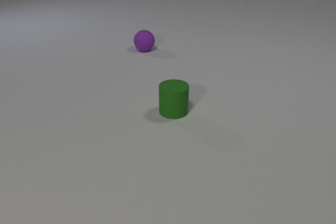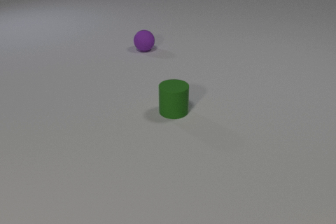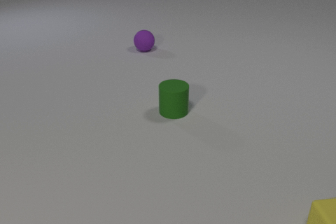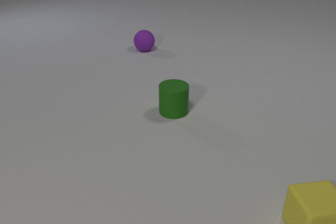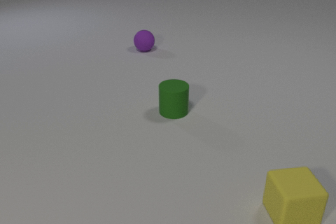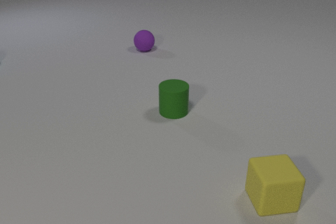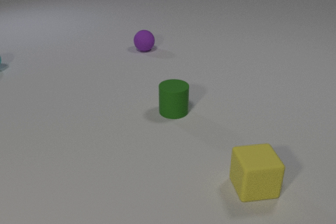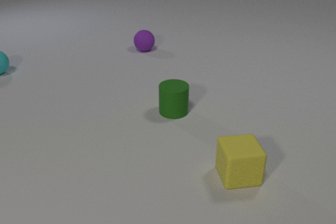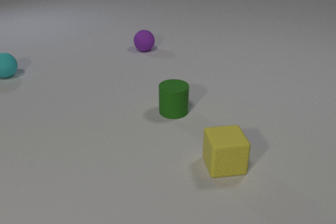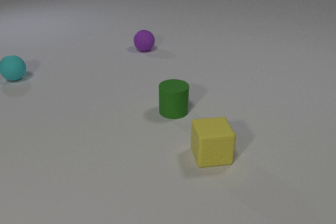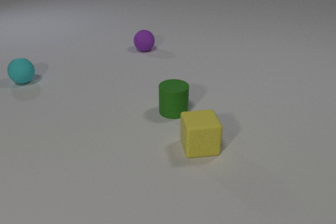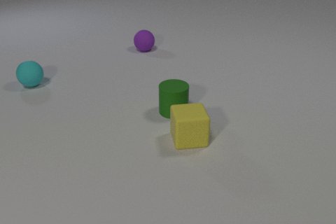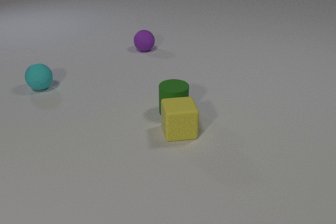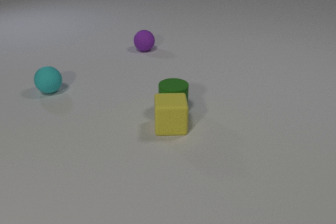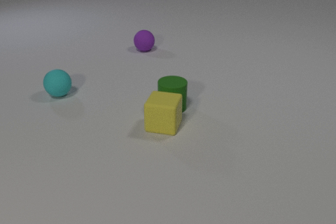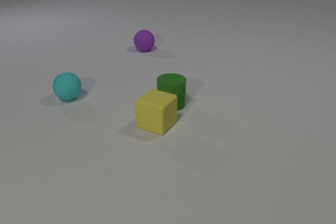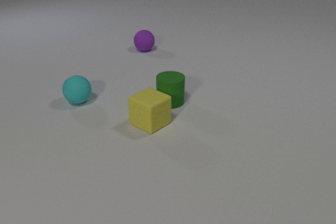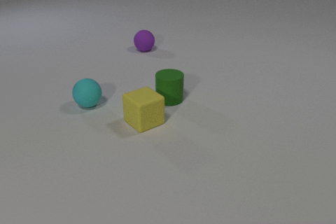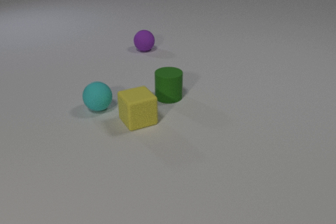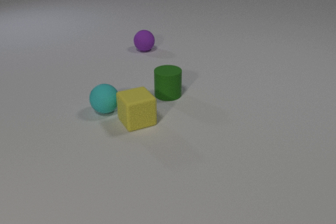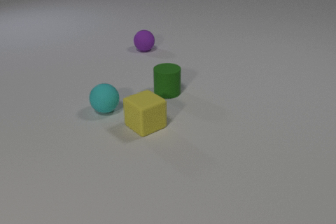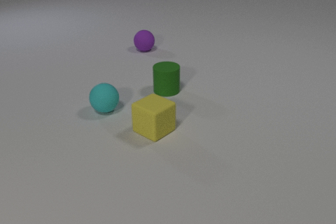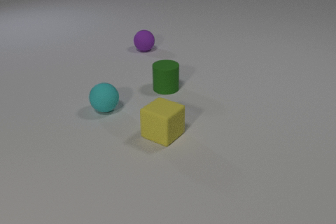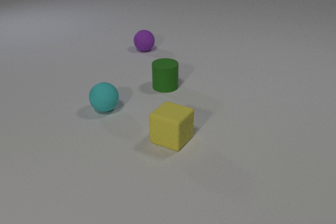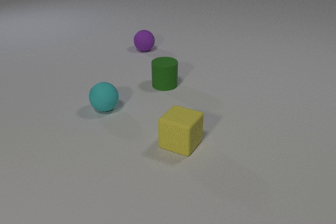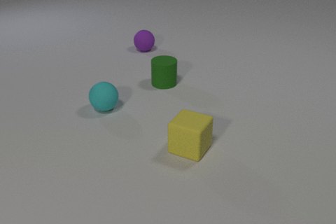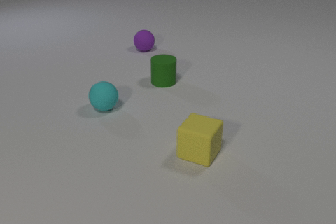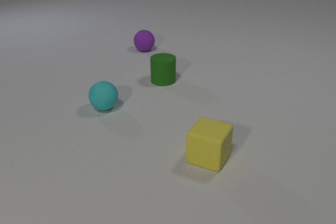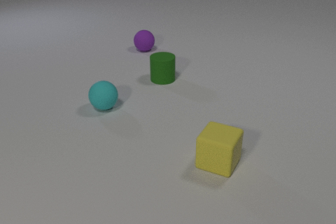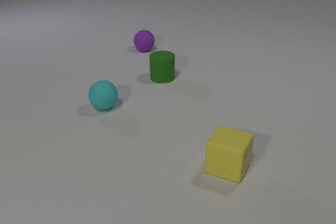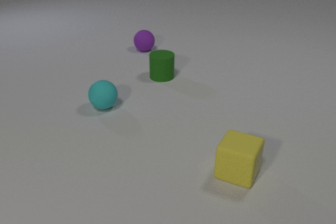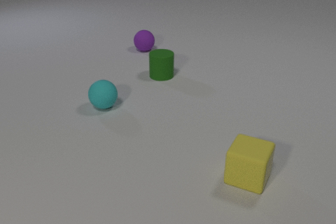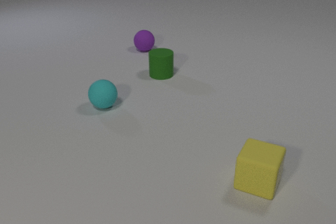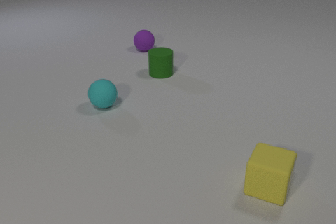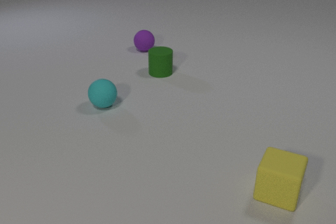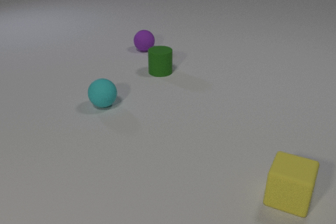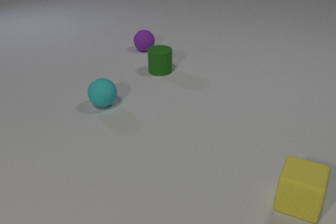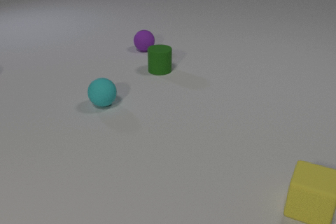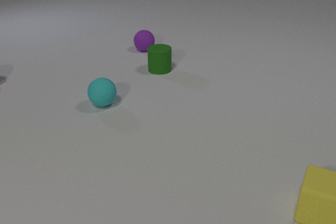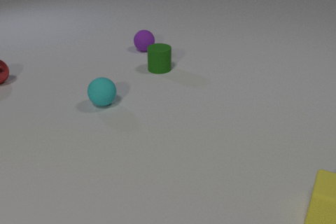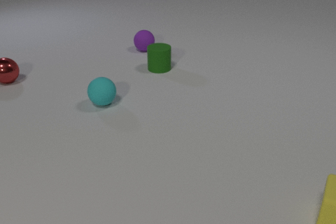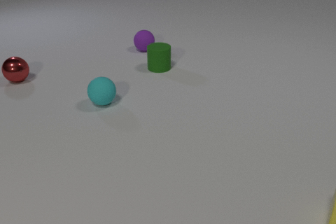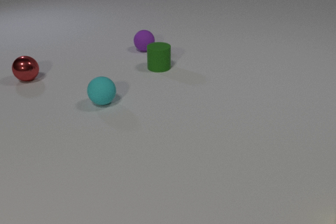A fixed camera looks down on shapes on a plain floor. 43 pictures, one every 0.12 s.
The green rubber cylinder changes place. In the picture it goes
away from the camera.
0.00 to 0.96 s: The yellow rubber cube comes in at the bottom edge, slides to the left and away from the camera. The cyan rubber sphere comes in at the left edge, rolls toward the camera and to the right.
0.96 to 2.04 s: The yellow rubber cube slides to the left and away from the camera, spins clockwise seen from above by about 60 degrees, its near face sliding to the left. The green rubber cylinder slides away from the camera. The cyan rubber sphere rolls toward the camera and to the right. The yellow rubber cube and the green rubber cylinder collide.
2.04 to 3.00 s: The yellow rubber cube slides toward the camera and to the right, spins counterclockwise seen from above by about 15 degrees, its near face sliding to the right. The green rubber cylinder slides away from the camera. The cyan rubber sphere rolls to the right and toward the camera. The yellow rubber cube and the cyan rubber sphere collide.
3.00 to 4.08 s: The yellow rubber cube slides to the right and toward the camera. The green rubber cylinder slides away from the camera. The cyan rubber sphere rolls away from the camera.
4.08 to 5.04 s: The yellow rubber cube slides to the right, leaves at the right edge. The green rubber cylinder slides away from the camera. The red metal sphere comes in at the left edge, rolls to the right. The cyan rubber sphere rolls away from the camera.
What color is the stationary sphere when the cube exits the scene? purple.
What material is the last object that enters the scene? metal.
What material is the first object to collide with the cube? rubber.
